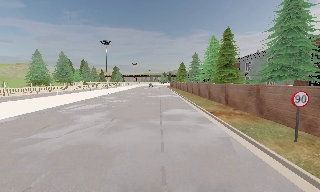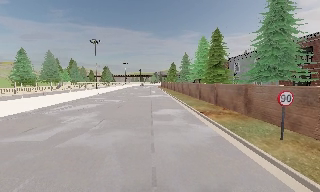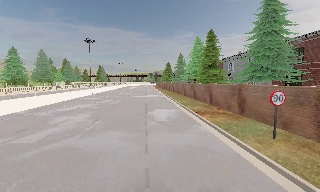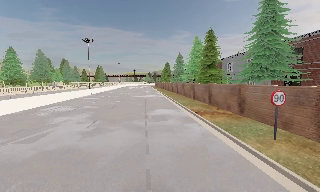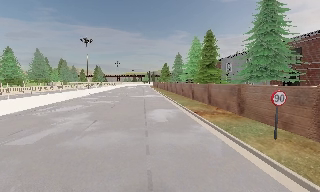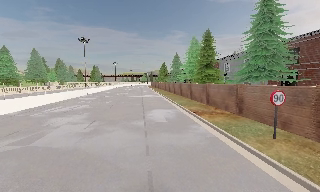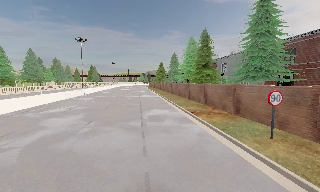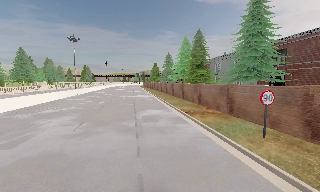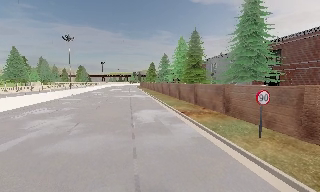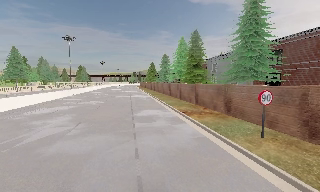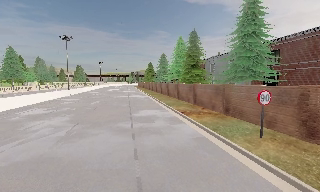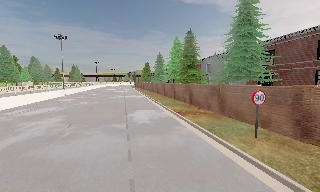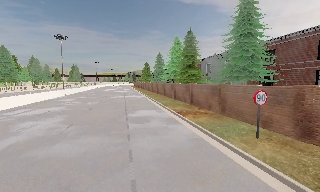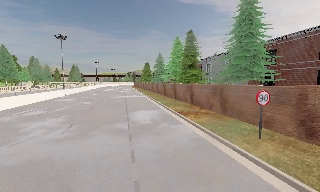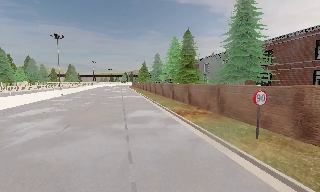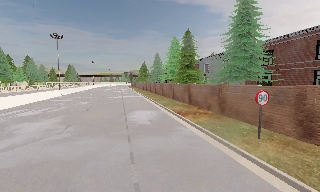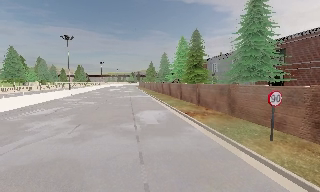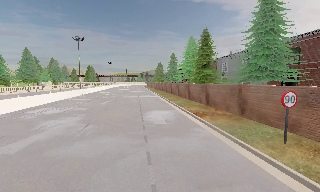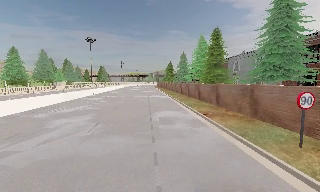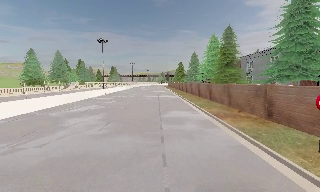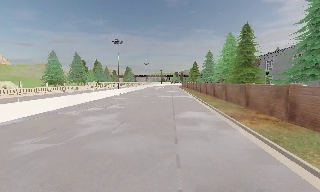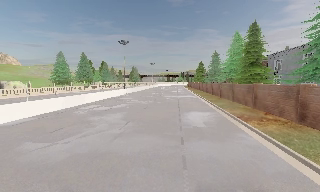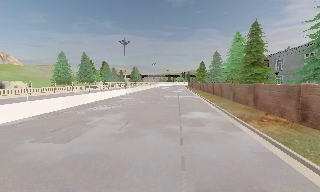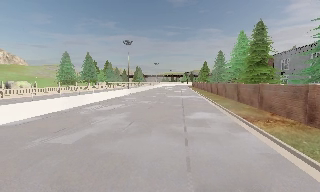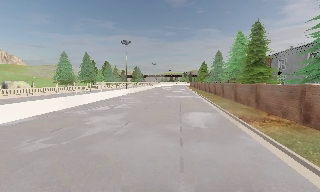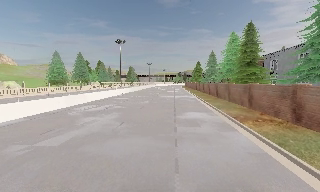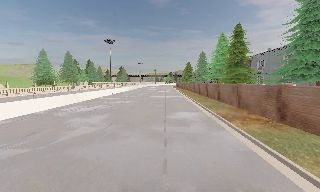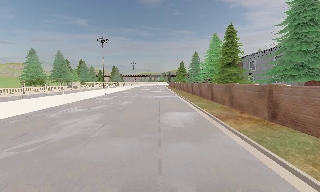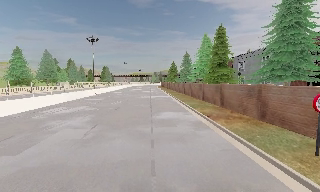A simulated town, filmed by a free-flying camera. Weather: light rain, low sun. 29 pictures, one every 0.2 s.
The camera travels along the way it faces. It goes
forward.
0.0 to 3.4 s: The camera travels forward, about 1 m, so what stands in front looms larger.
3.4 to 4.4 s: The camera swings to its left by about 15 degrees, and the scene slides to the right.
4.4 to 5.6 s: The camera shifts only a little, or ends up much as it began.
The film runs forward here.
